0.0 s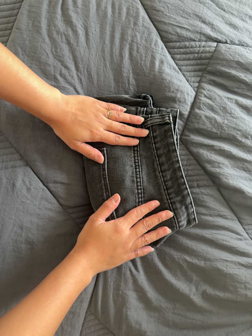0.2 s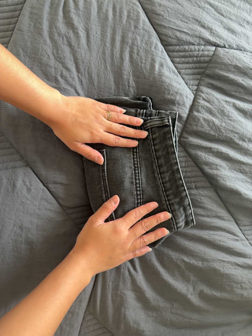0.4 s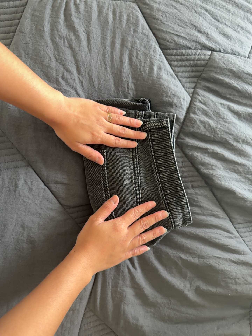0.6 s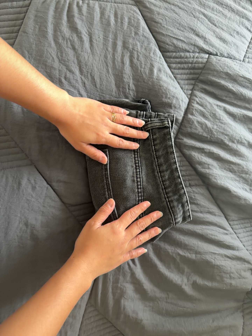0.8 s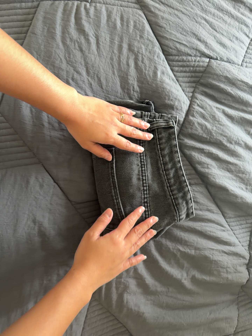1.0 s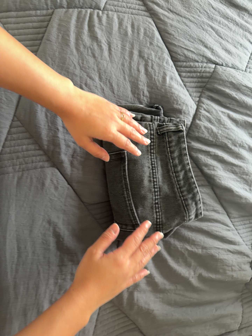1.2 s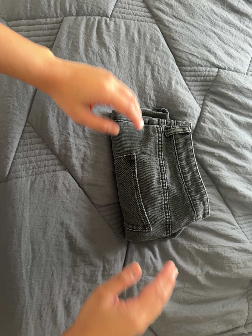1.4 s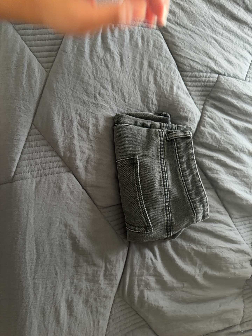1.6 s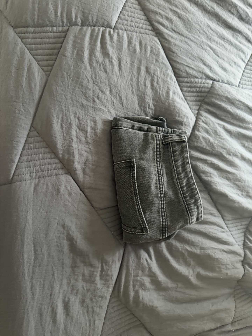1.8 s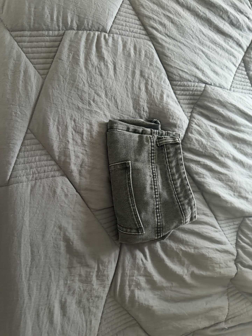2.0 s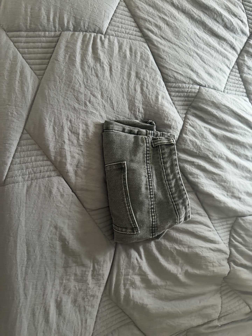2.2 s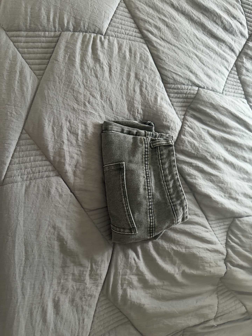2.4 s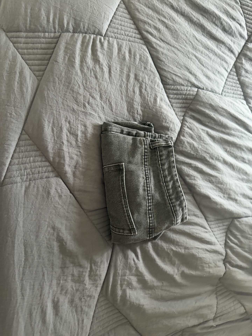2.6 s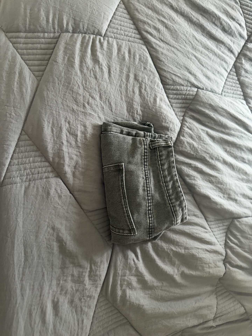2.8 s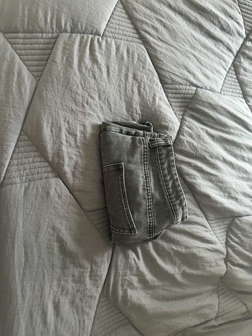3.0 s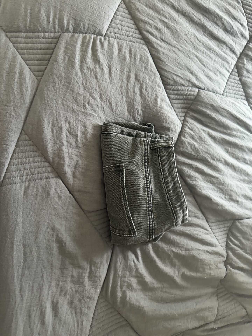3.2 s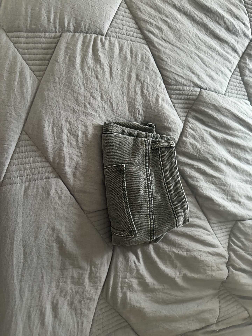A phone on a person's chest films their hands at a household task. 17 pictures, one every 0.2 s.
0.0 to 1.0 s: The camera travels to its left and backward, about 10 cm.
1.0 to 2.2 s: The camera travels to its left, about 7 cm.
2.2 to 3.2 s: The camera keeps its place and its aim.
The film runs forward here.
